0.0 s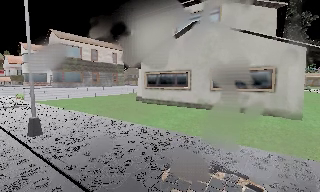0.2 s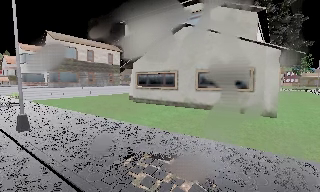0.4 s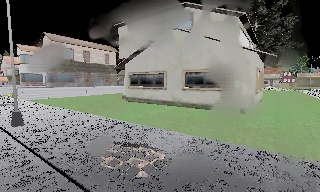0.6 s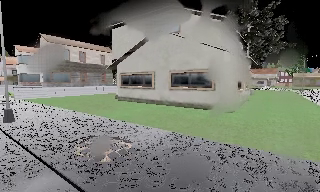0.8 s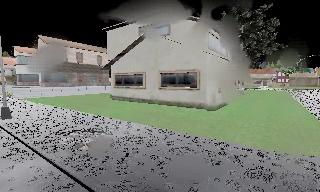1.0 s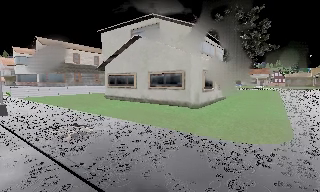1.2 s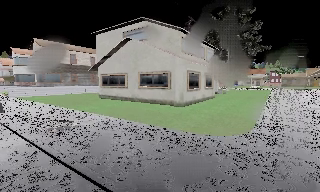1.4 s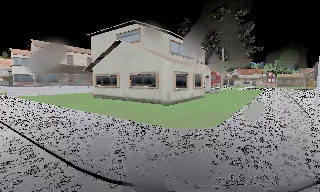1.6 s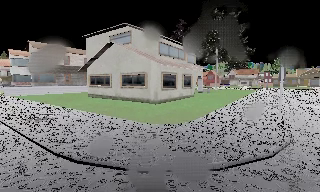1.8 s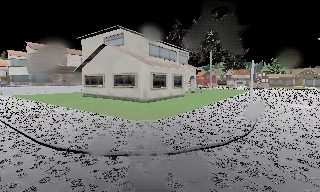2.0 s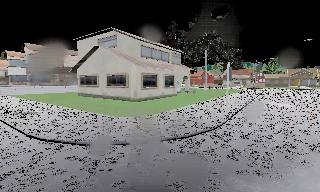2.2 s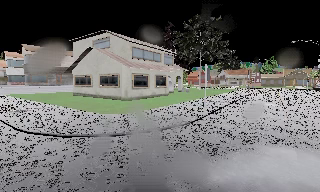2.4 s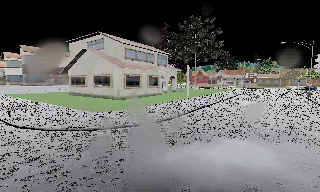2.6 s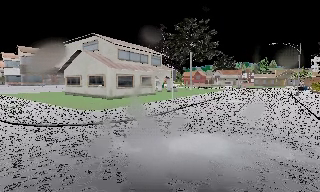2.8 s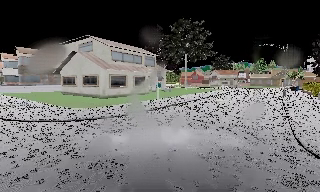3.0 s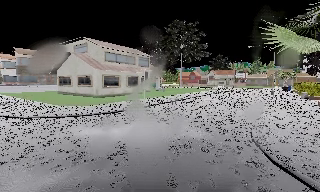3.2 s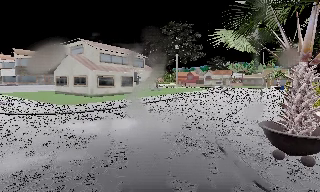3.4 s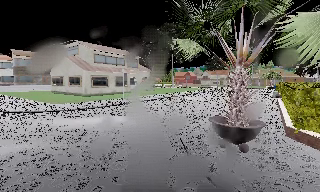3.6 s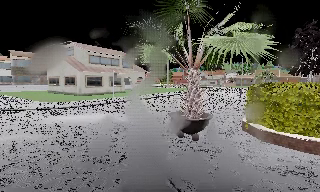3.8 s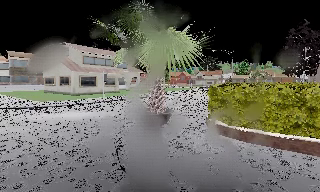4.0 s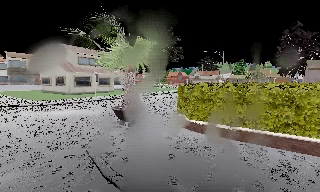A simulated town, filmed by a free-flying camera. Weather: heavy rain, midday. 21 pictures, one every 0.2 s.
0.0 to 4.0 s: The camera travels to its right and backward, about 25 m, so close, fixed things drift to the left.
The film runs backward here.
